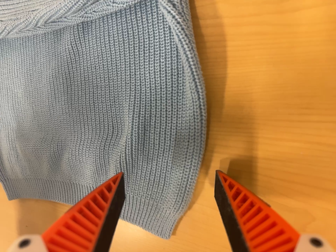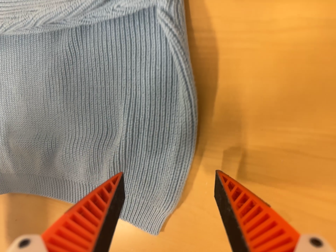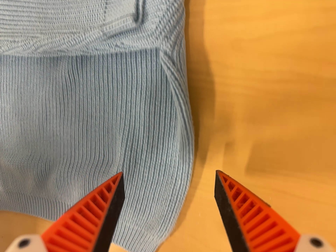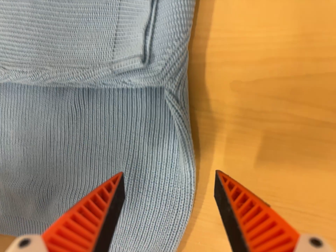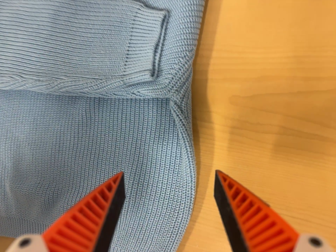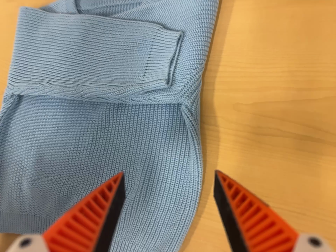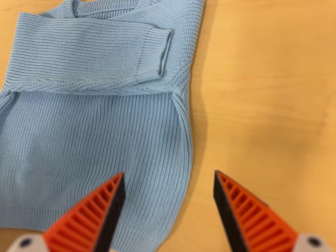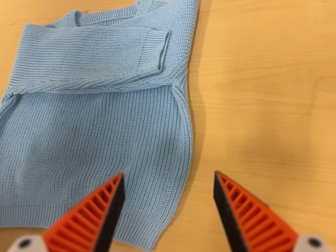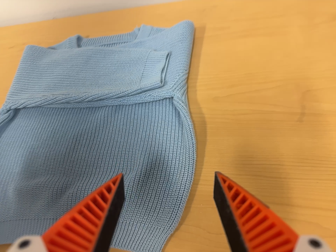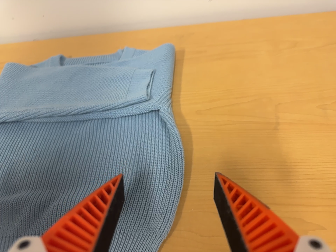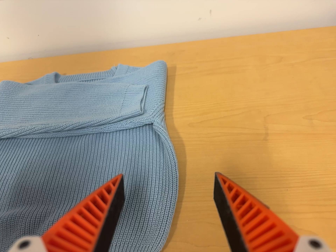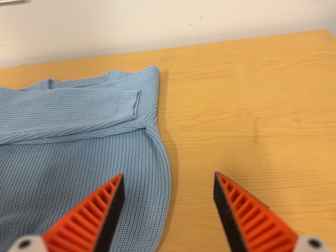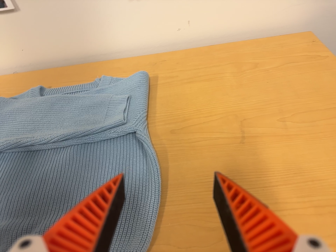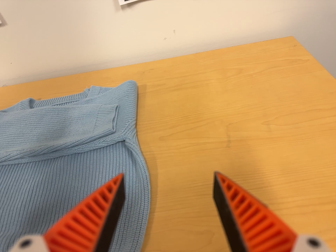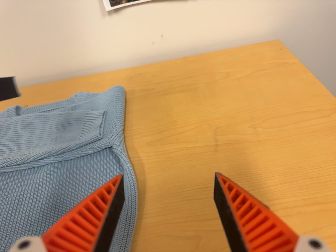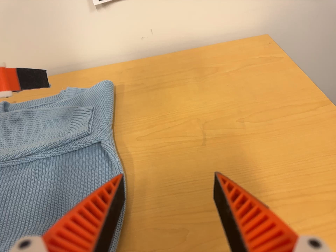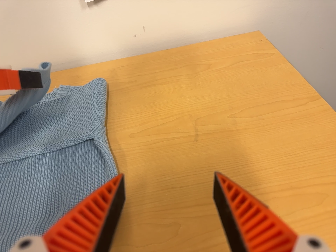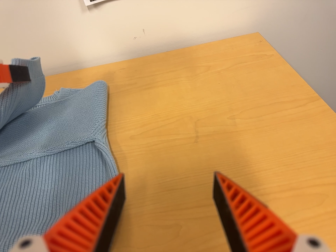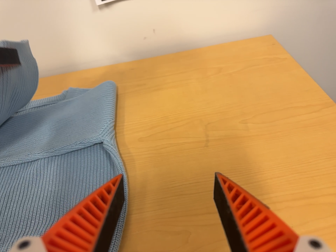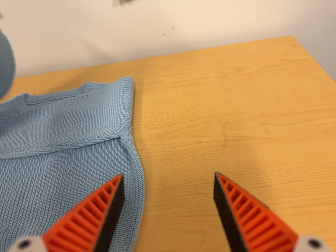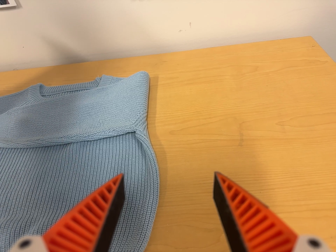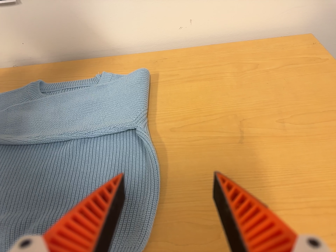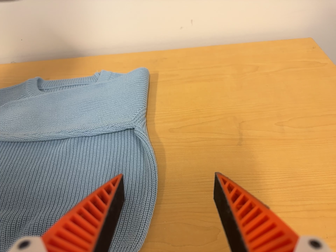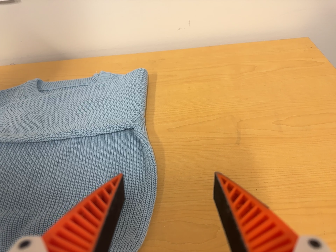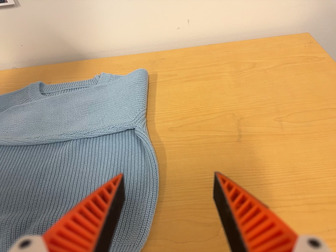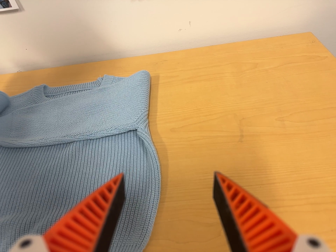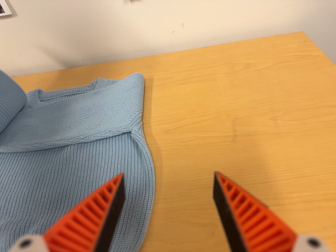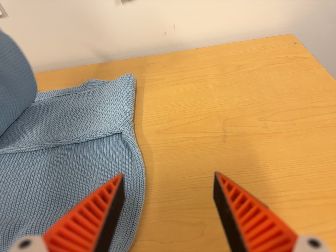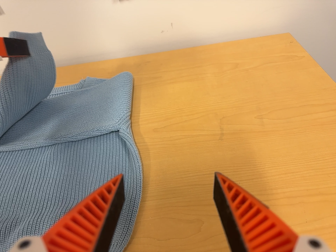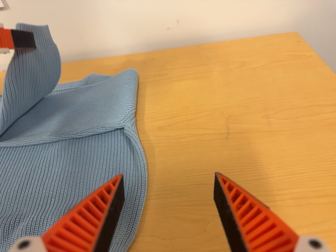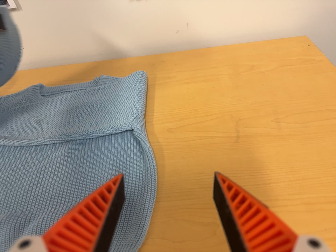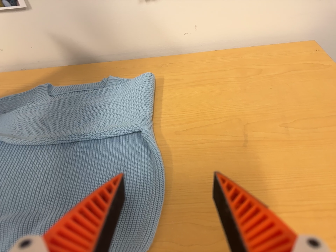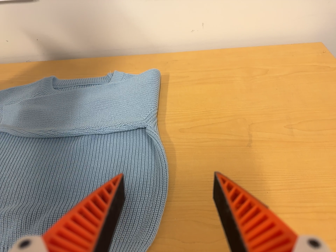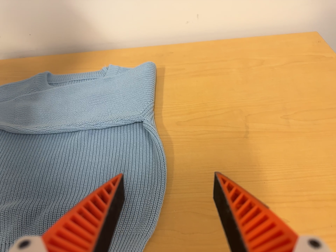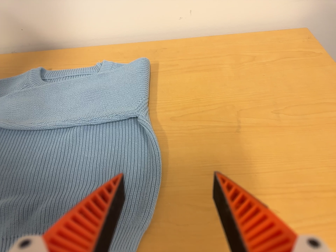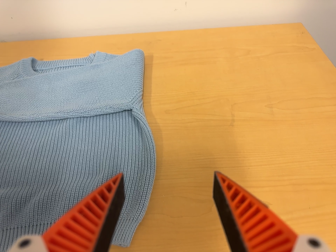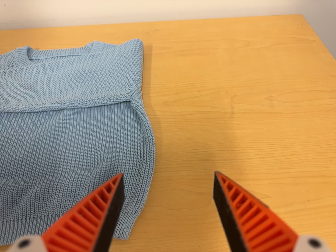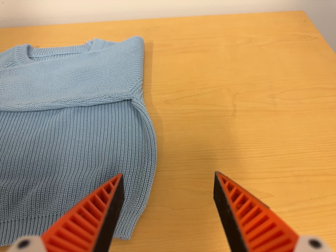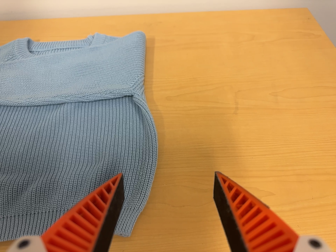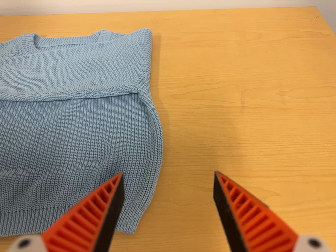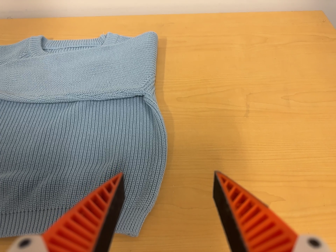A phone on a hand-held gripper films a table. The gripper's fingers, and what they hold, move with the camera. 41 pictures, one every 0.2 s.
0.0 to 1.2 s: The camera pans to its right by about 10 degrees. It travels backward and to its left, about 14 cm, so what stands in front gets smaller. Its aim tips toward the top of its view by about 20 degrees, and the scene shifts downward. It rolls about its line of sight by about 10 degrees, and the scene rotates clockwise.
1.2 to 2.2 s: The camera pans to its right by about 15 degrees. It travels toward the bottom of its view, to its left and backward, about 18 cm. Its aim tips toward the top of its view by about 30 degrees.
2.2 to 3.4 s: The camera travels to its right, about 6 cm, so close, fixed things drift to the left.
3.4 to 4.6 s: The camera travels to its left, about 5 cm, so close, fixed things drift to the right.
4.6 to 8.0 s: The camera shifts only a little, or ends up much as it began.
The film runs backward here.
